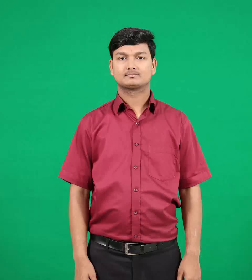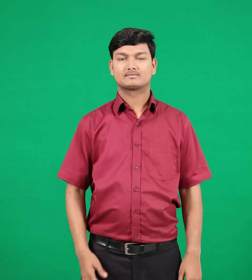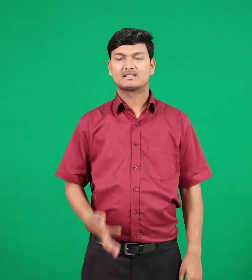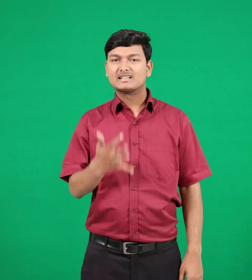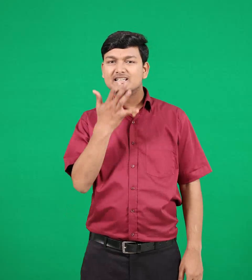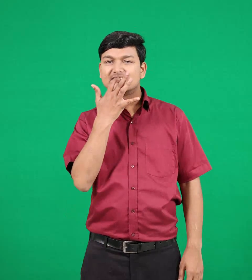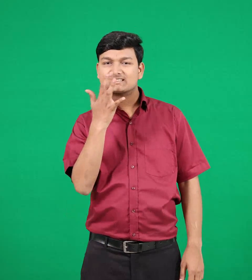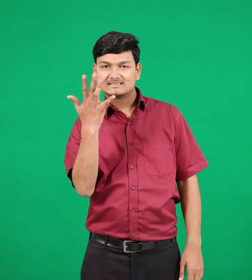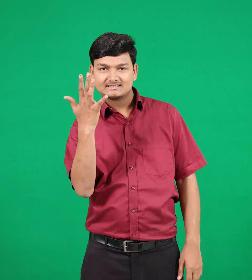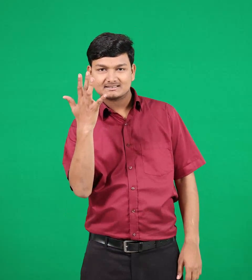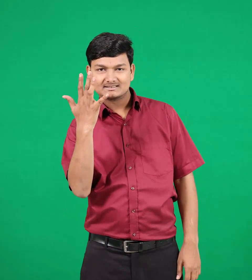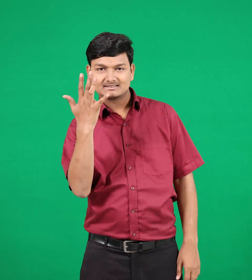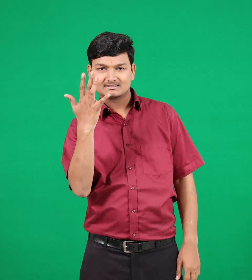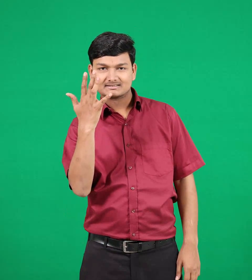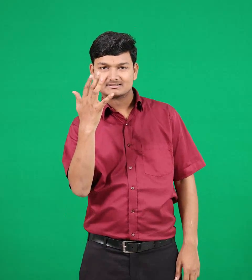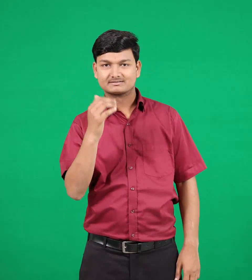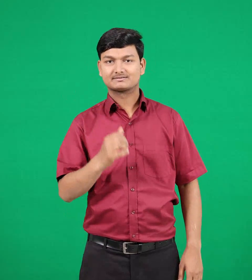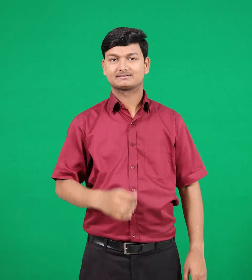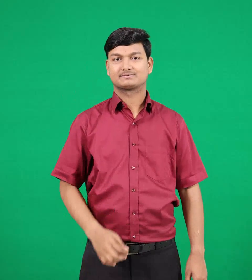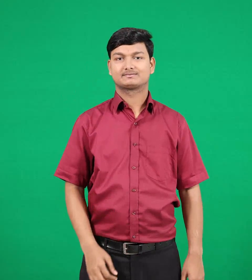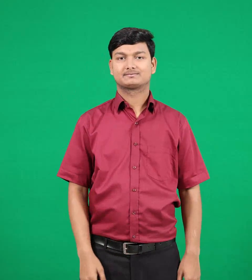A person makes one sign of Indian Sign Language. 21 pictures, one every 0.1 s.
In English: mirror
